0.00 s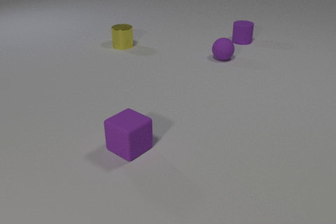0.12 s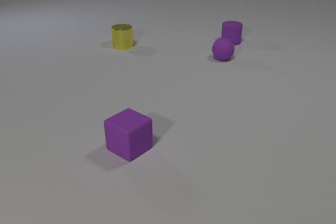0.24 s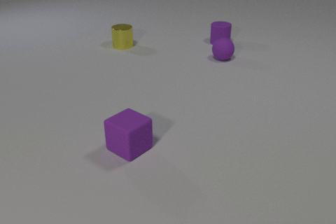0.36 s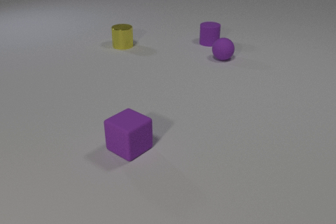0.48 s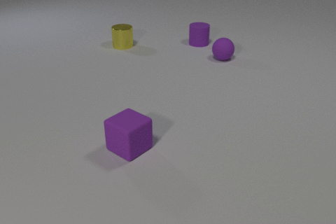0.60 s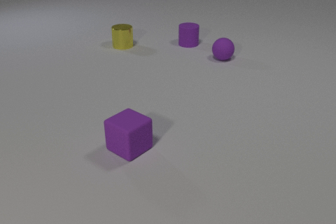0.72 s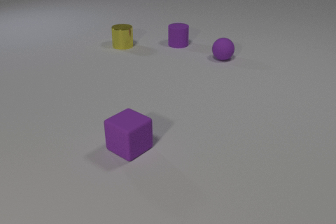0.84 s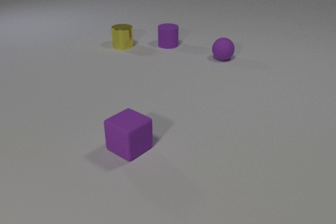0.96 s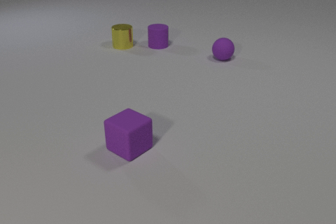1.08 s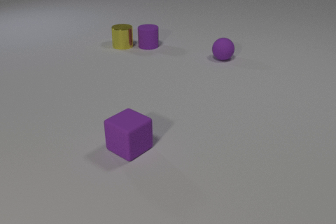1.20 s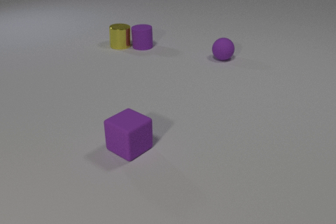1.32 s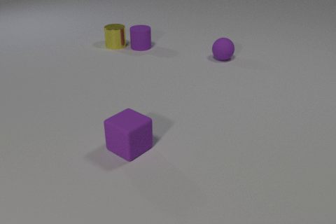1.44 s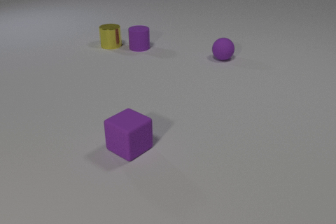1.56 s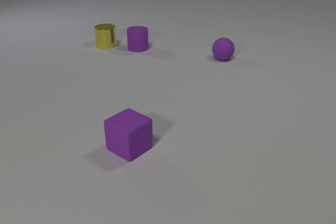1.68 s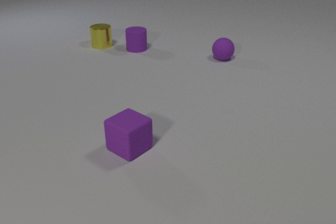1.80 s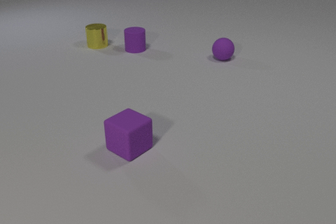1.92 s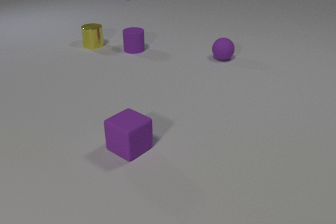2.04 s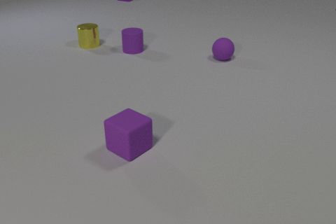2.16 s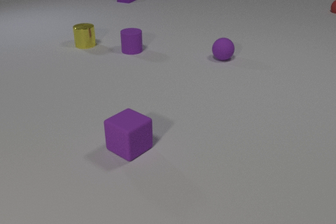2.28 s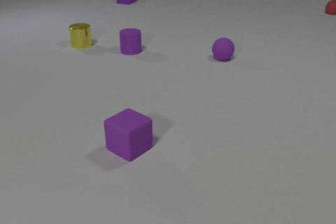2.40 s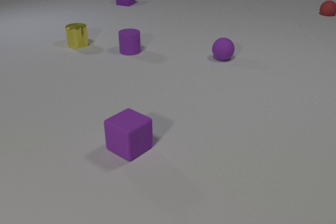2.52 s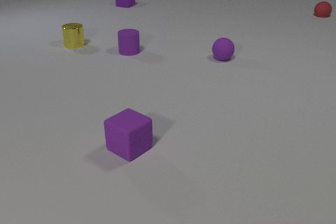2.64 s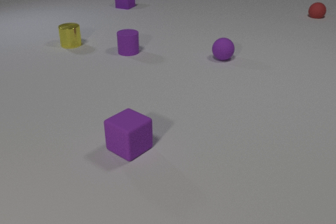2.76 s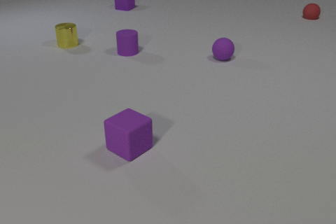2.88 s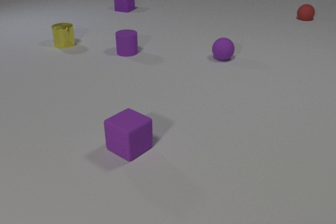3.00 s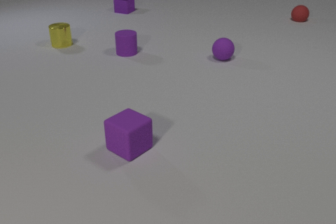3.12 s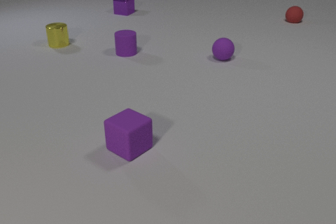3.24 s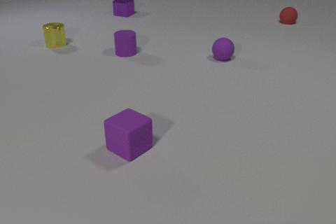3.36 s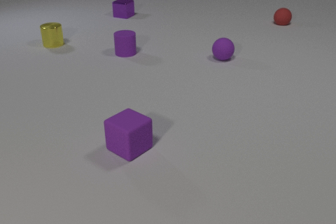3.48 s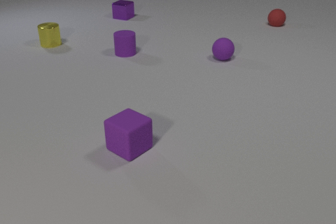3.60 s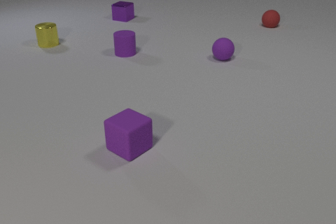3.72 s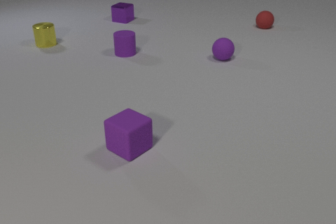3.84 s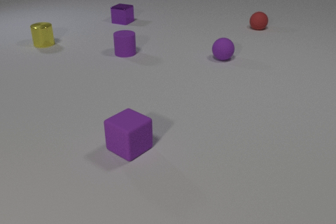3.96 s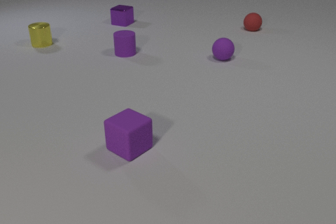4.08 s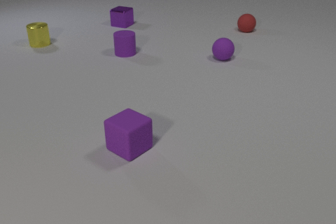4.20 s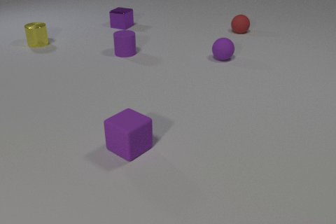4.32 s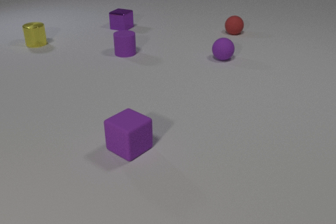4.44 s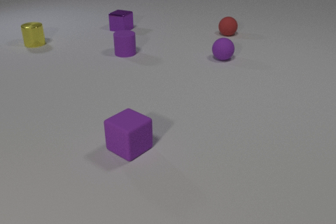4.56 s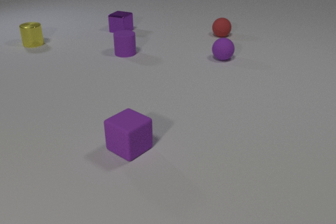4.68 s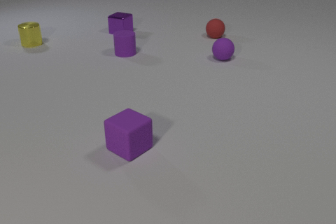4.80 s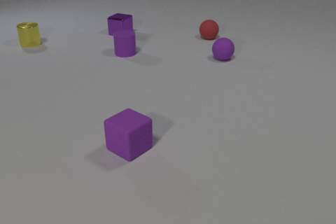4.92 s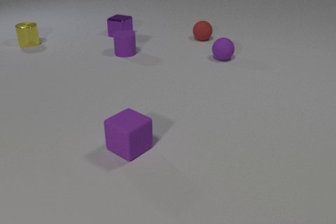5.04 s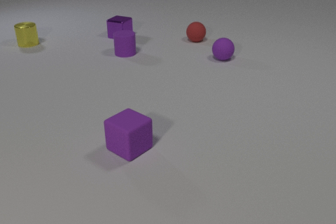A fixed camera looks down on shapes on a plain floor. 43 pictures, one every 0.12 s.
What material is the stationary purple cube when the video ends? rubber.
What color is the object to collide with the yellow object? purple.
How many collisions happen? 1.
0.00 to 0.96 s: The purple rubber cylinder slides to the left.
0.96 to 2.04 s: The purple rubber cylinder slides to the left and toward the camera. The yellow metal cylinder slides to the left. The purple metal cube comes in at the top edge, slides toward the camera. The purple rubber cylinder and the yellow metal cylinder collide.
2.04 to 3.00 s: The purple rubber cylinder slides to the left and toward the camera. The yellow metal cylinder slides to the left. The red rubber sphere comes in at the right edge, rolls toward the camera and to the left. The purple metal cube slides toward the camera.
3.00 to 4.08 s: The yellow metal cylinder slides to the left. The red rubber sphere rolls to the left and toward the camera. The purple metal cube slides toward the camera.
4.08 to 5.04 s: The yellow metal cylinder slides to the left and away from the camera. The red rubber sphere rolls to the left and toward the camera. The purple metal cube slides toward the camera.
